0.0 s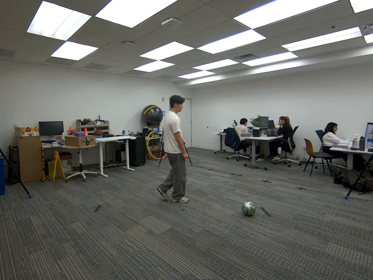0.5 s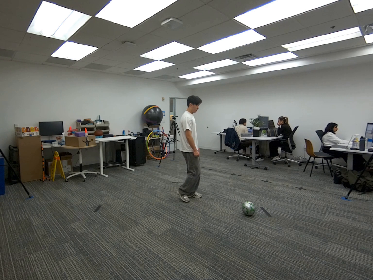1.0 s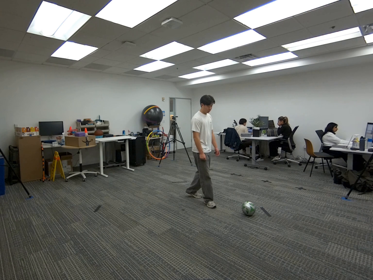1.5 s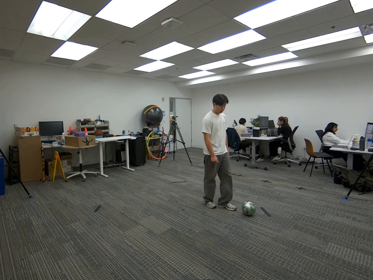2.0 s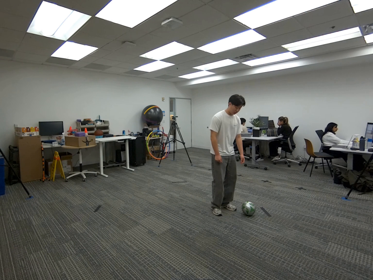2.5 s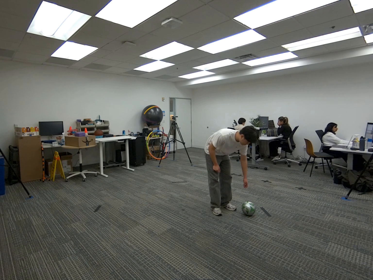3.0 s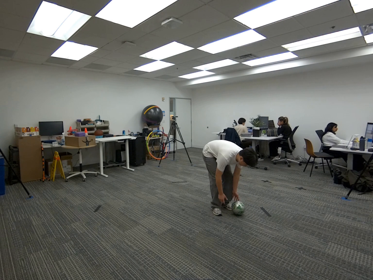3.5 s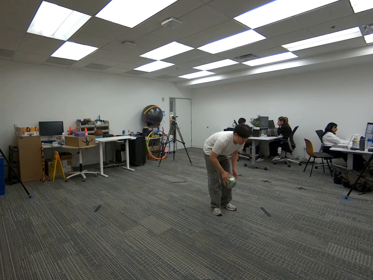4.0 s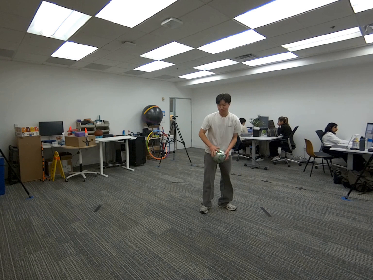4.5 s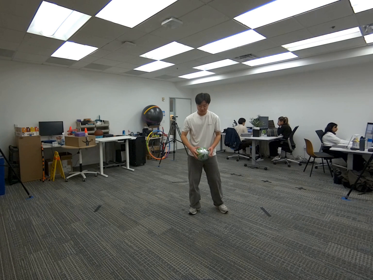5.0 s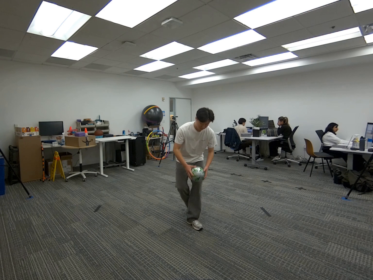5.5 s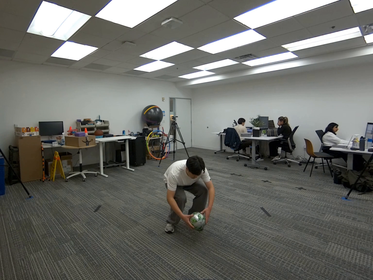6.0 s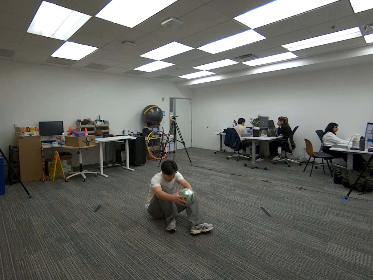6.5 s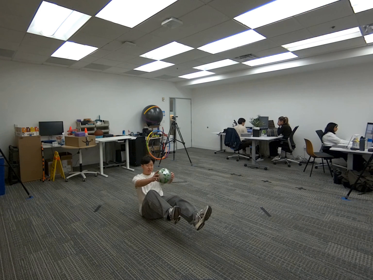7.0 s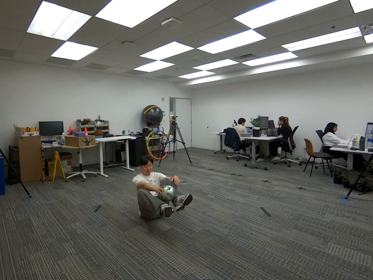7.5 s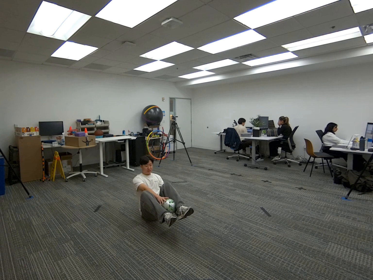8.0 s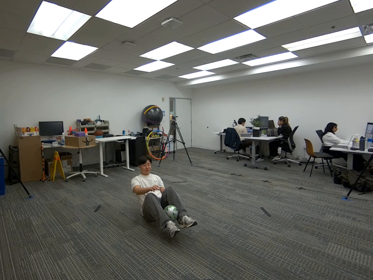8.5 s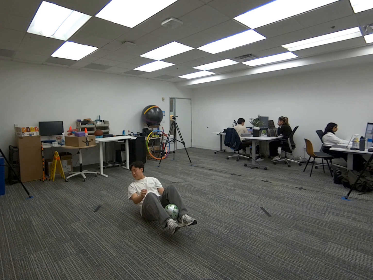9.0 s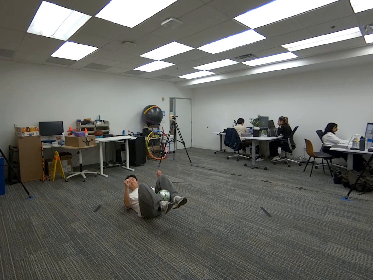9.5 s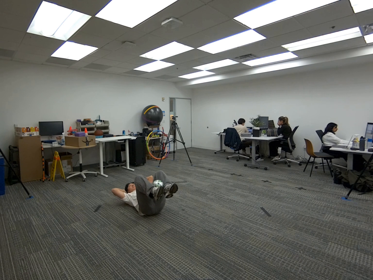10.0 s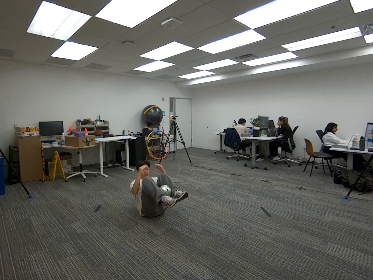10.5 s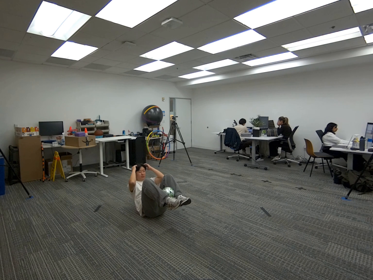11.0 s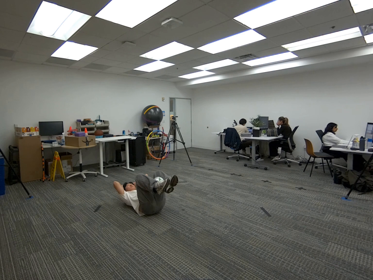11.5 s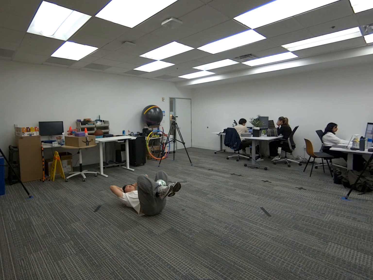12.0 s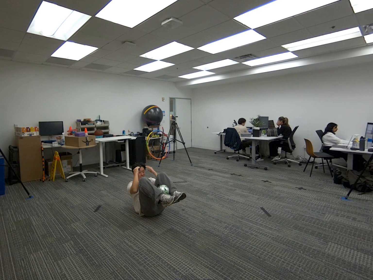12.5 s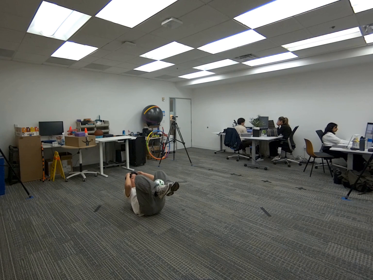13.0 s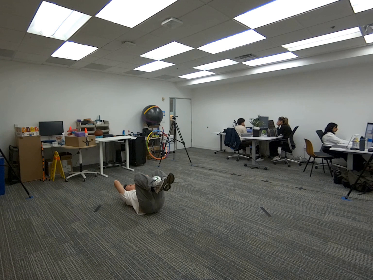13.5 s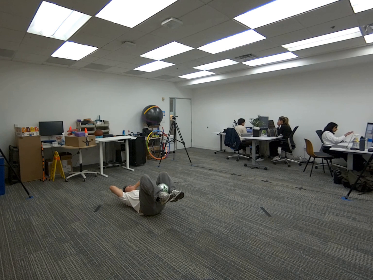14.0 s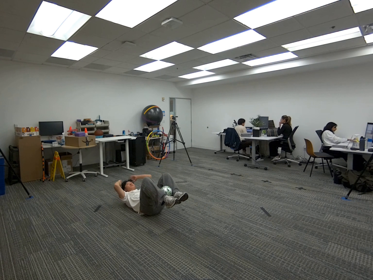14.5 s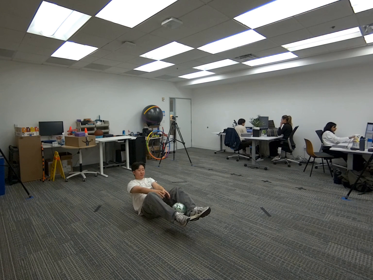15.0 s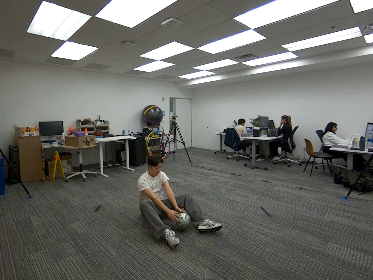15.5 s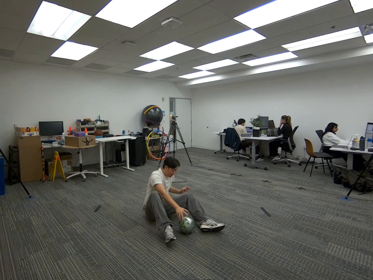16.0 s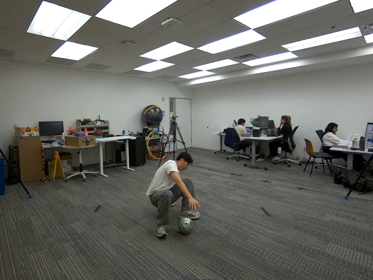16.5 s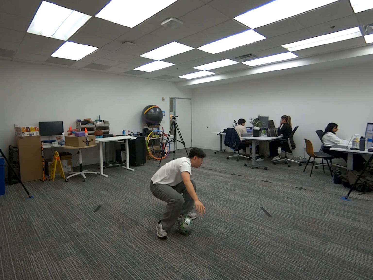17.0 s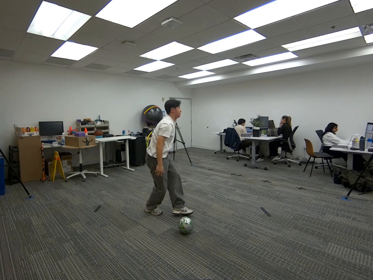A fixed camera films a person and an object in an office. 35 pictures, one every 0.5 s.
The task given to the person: Grasp the soccer ball near you and proceed to lift both legs up and balance the soccer ball on your ankles while proceeding to perform sit ups. Maintain the ball and stable throughput the sit ups.
